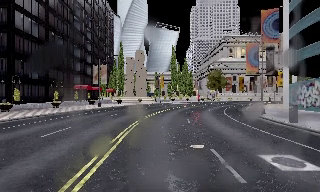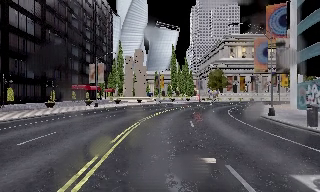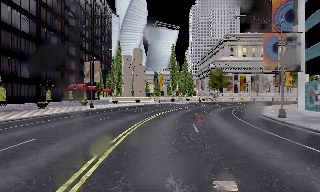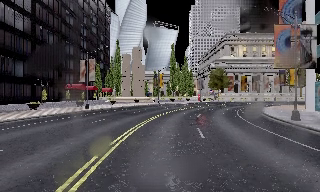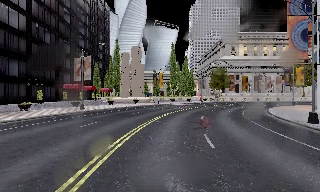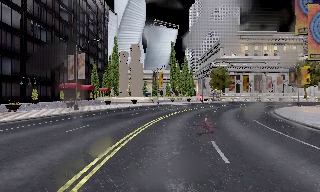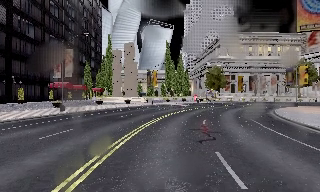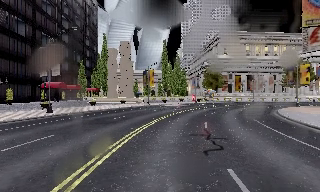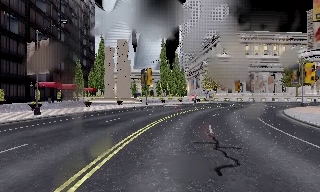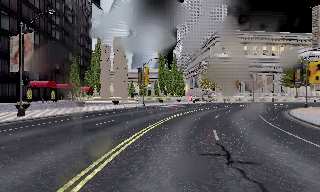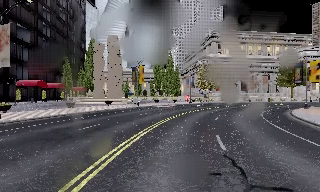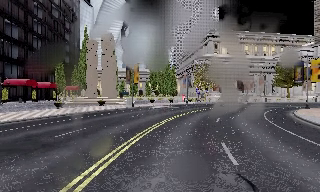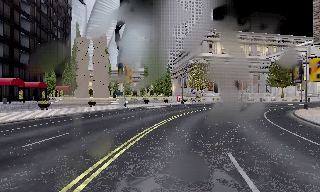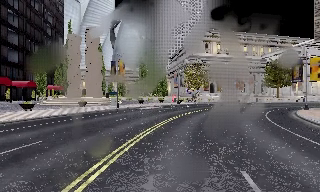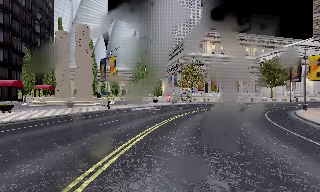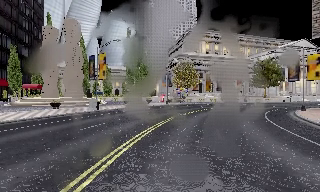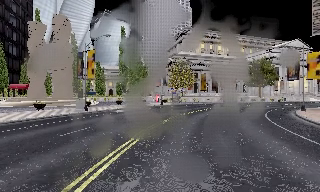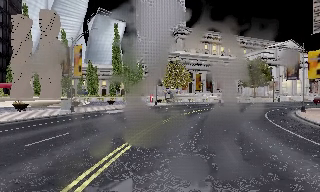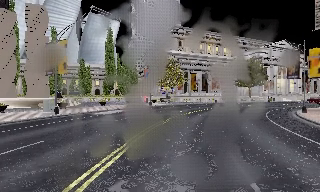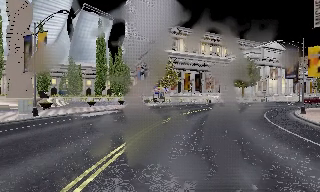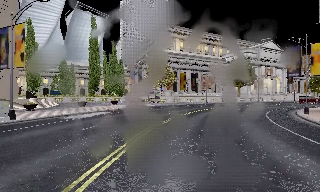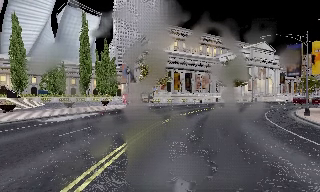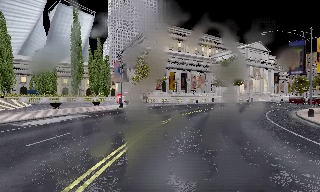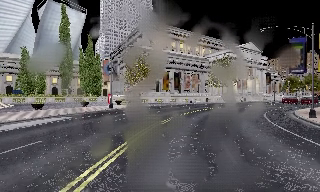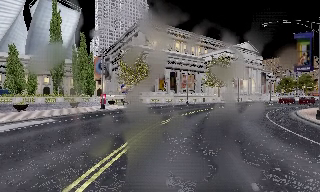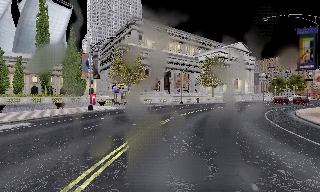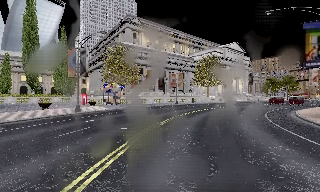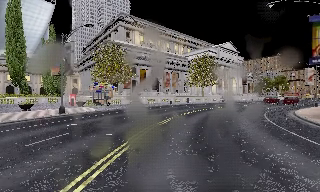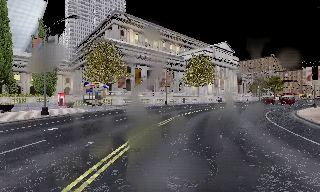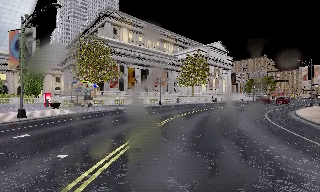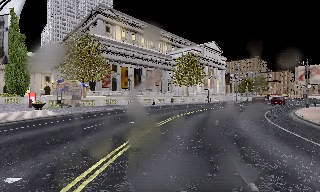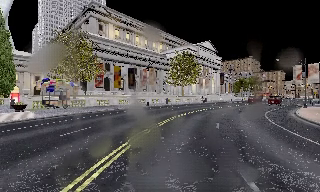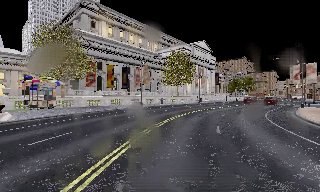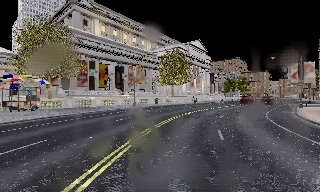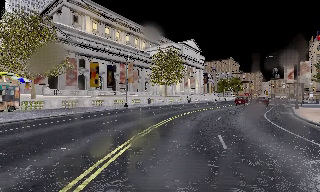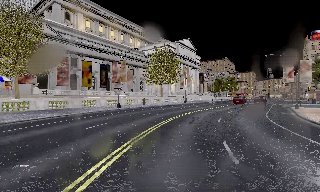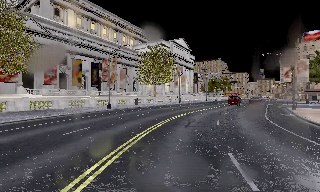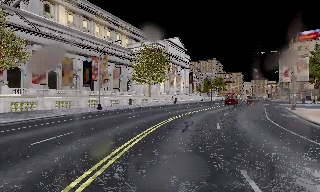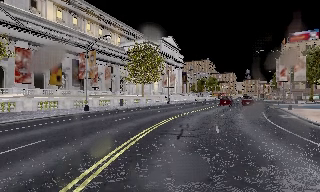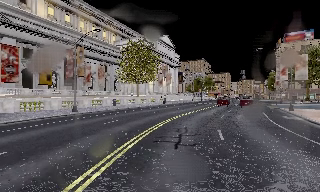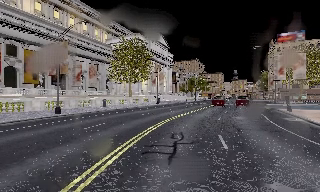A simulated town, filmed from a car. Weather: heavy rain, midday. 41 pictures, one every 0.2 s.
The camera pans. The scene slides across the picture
to the left.
The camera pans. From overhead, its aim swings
clockwise.
0.0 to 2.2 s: The camera travels forward, about 14 m, so what stands in front looms larger.
2.2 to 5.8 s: The scene slides to the left, as the camera pans about 35 degrees to its right. It travels forward, about 25 m.
5.8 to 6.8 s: The camera travels forward, about 6 m, so what stands in front looms larger.
6.8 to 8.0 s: The scene slides to the left, as the camera pans about 10 degrees to its right. It travels forward, about 8 m, so what stands in front looms larger.
The film runs forward here.
